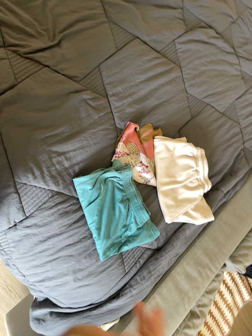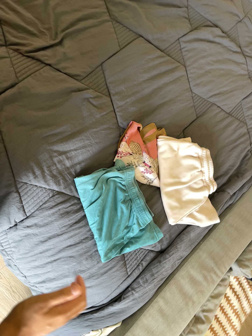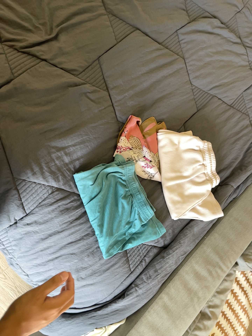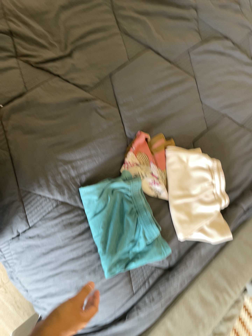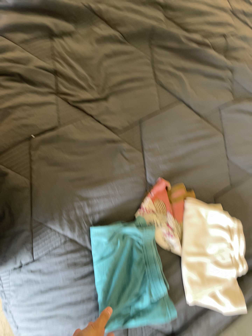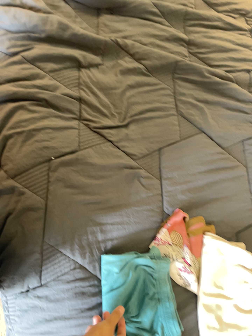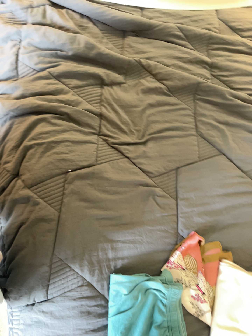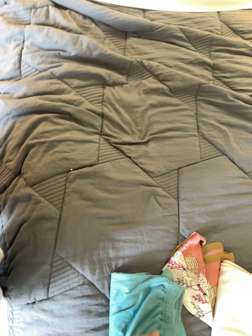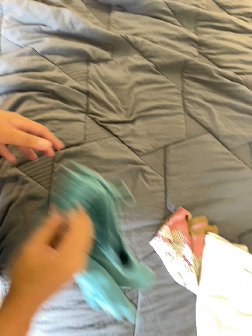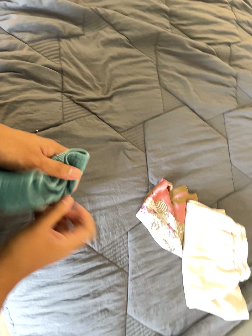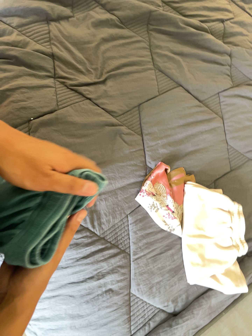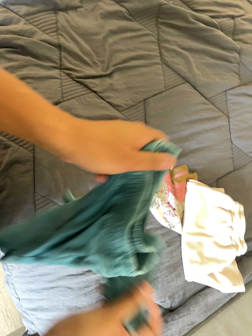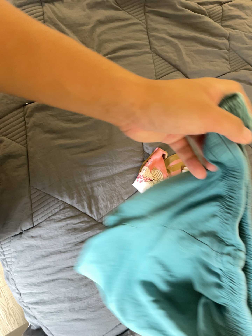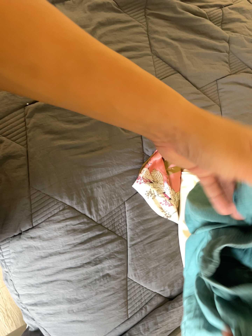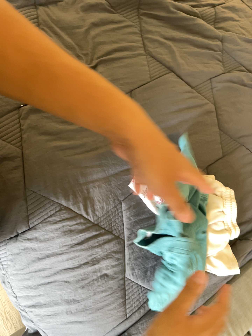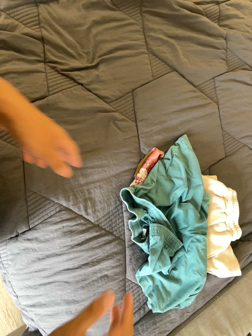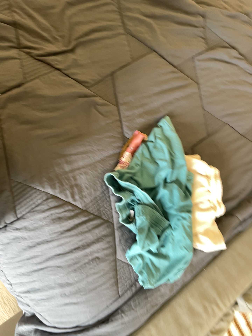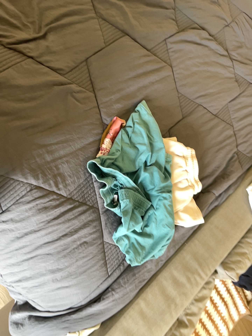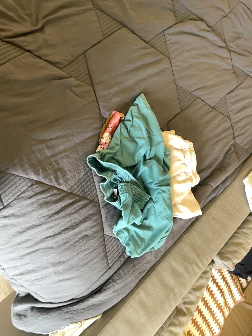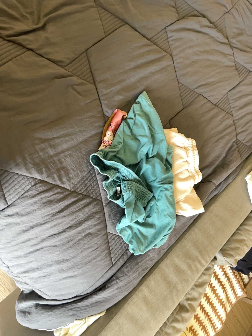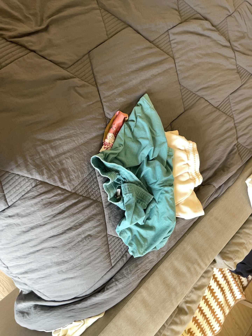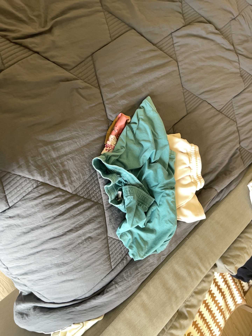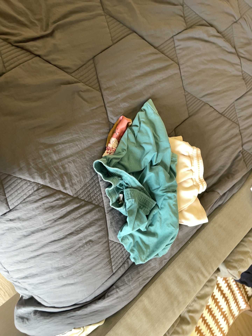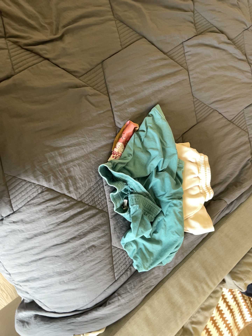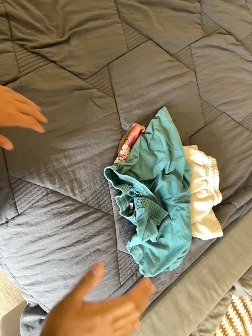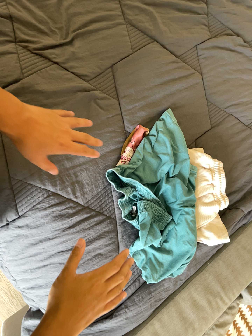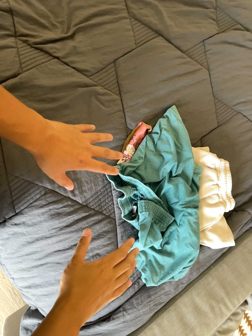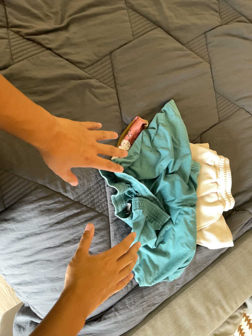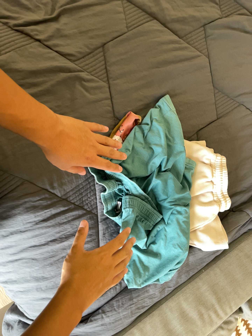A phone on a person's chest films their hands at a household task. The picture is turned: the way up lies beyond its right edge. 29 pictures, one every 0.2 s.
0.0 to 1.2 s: The camera pans to its left by about 20 degrees. It travels forward, about 8 cm, so what stands in front looms larger. Its aim tips toward the top of its view by about 25 degrees, and the scene shifts downward. It rolls about its line of sight by about 15 degrees, and the scene rotates clockwise.
1.2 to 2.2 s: The camera's aim tips toward the bottom of its view by about 15 degrees, and the scene shifts upward.
2.2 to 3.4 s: The camera's aim tips toward the bottom of its view by about 10 degrees, and the scene shifts upward. It rolls about its line of sight by about 10 degrees, and the scene rotates counterclockwise.
3.4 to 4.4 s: The camera shifts only a little, or ends up much as it began.
4.4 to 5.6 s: The camera pans to its left by about 10 degrees. It travels to its right and forward, about 18 cm.
The film runs forward here.
